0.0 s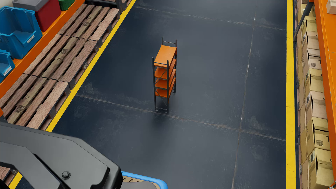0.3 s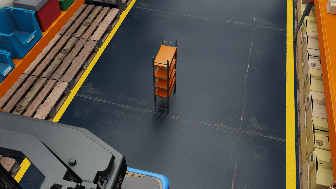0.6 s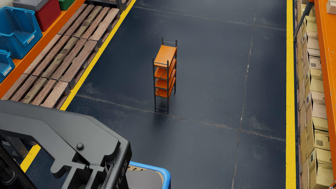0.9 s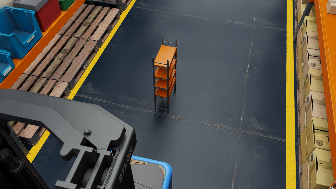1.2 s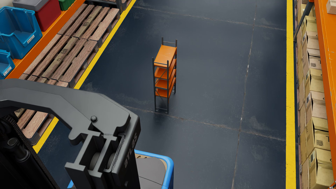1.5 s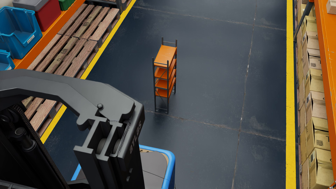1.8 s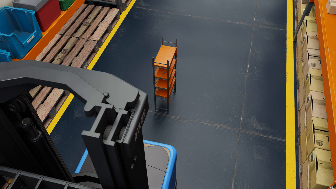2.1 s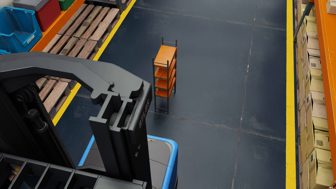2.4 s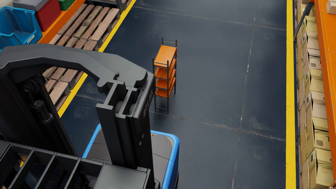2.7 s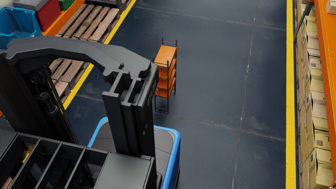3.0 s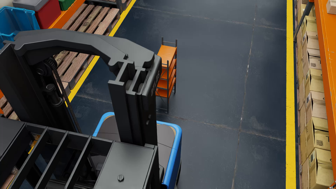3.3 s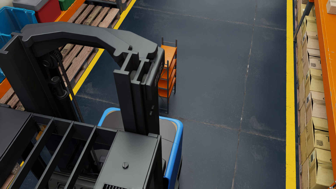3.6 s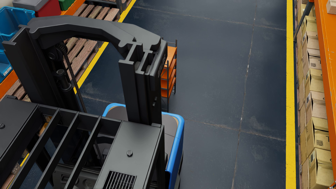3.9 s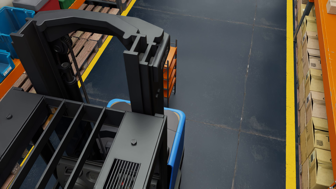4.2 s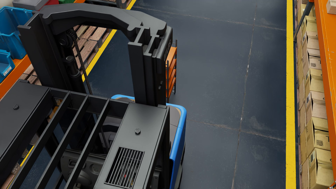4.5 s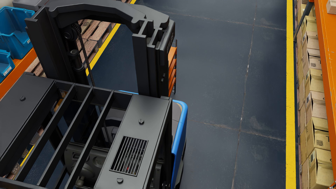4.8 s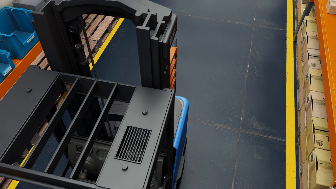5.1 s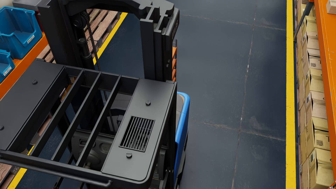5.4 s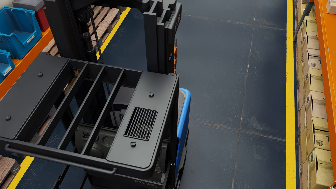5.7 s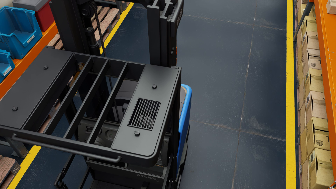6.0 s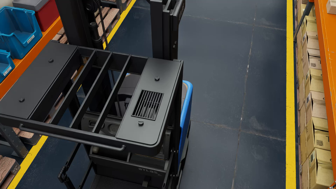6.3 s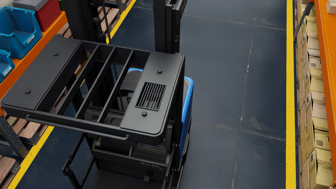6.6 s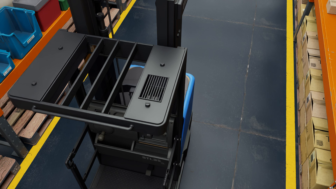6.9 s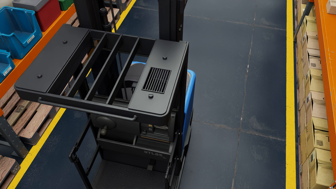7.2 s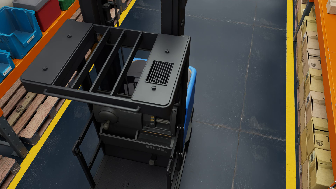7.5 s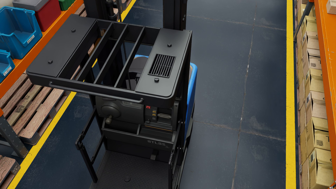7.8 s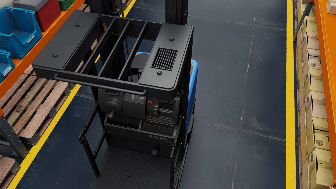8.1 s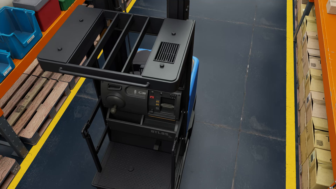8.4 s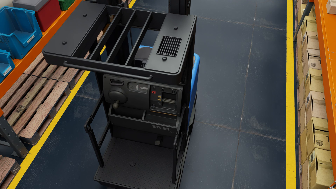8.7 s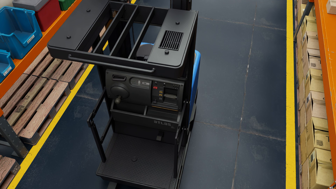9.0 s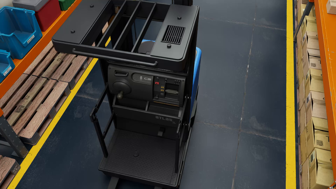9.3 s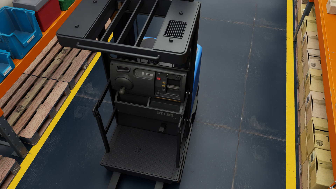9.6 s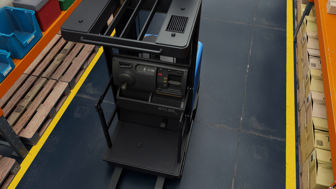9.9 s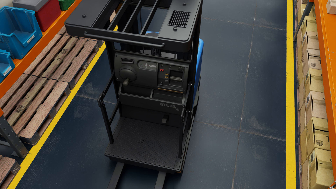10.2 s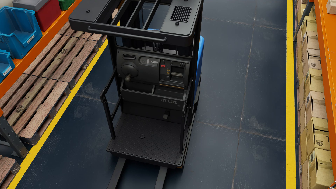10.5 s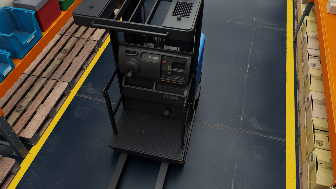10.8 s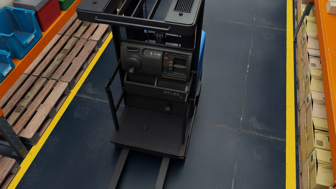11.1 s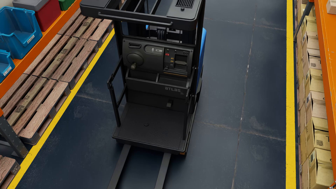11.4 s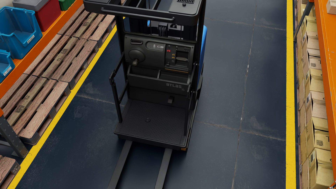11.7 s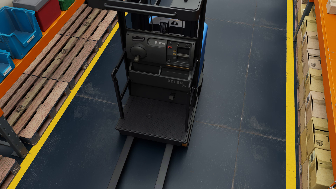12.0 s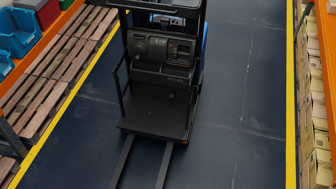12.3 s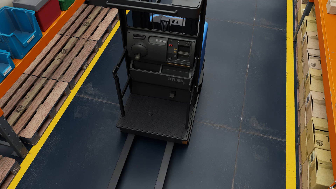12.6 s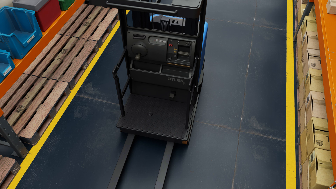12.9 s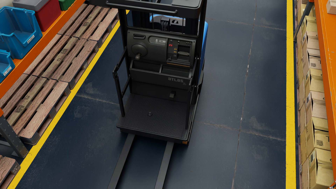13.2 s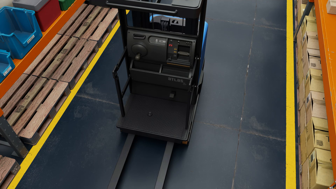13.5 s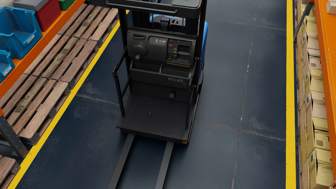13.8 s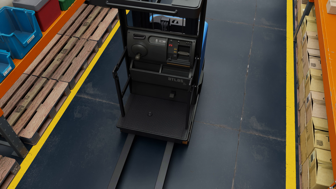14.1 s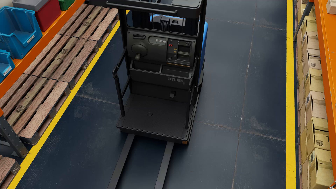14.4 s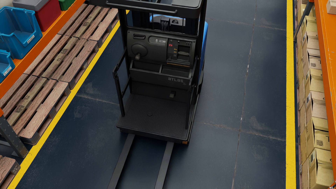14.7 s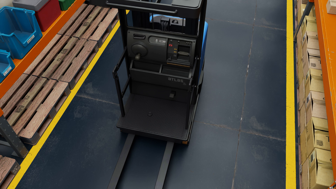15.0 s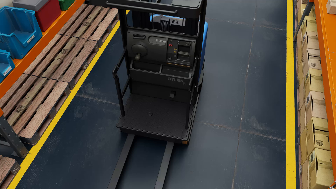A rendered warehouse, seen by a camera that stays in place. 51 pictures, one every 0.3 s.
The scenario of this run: A forklift runs into an object in its way.
